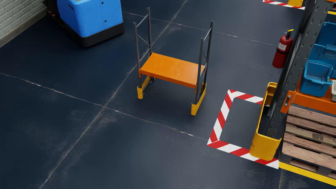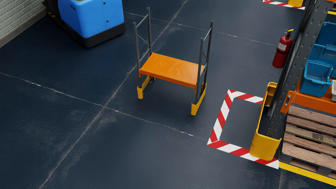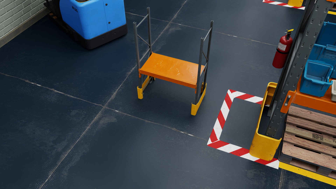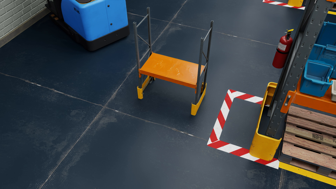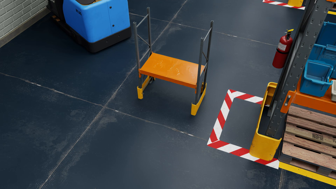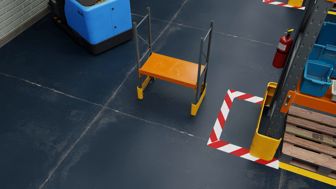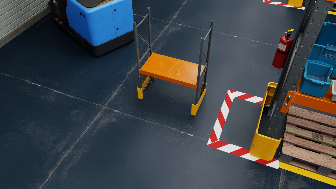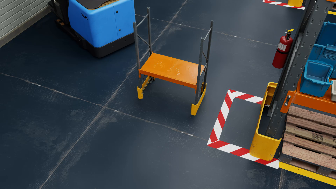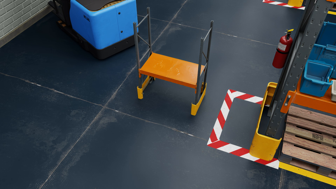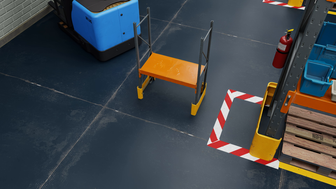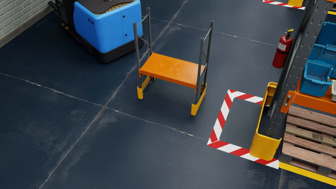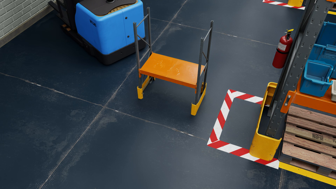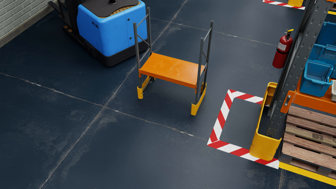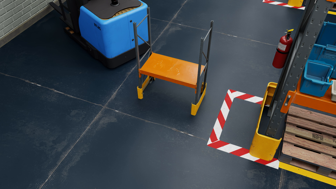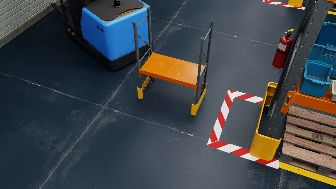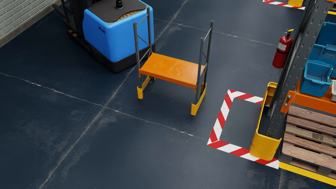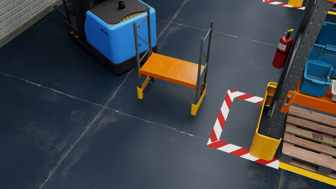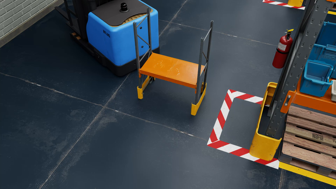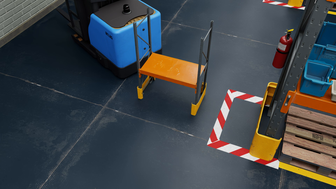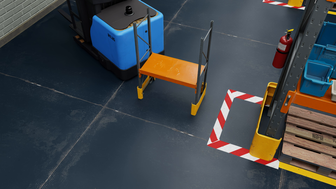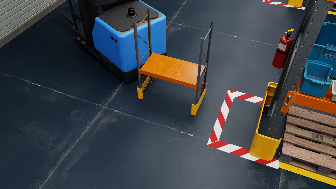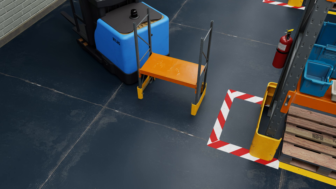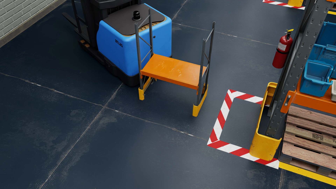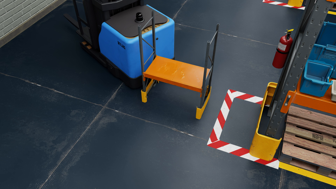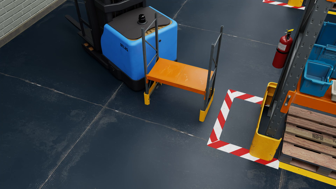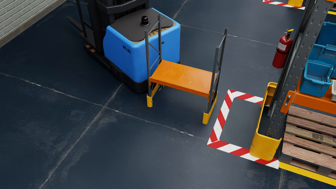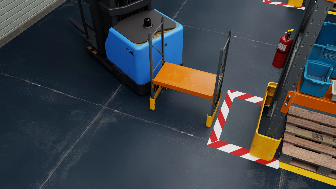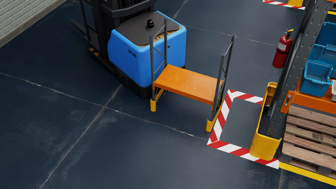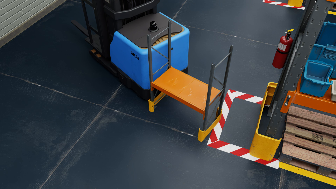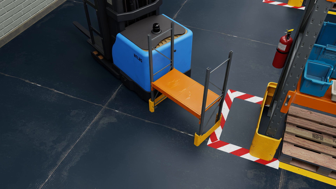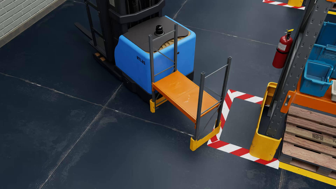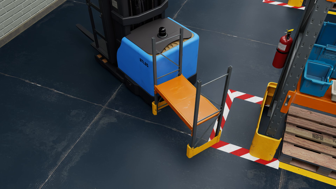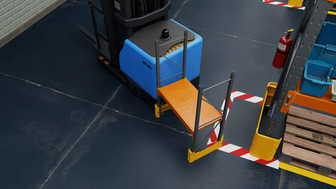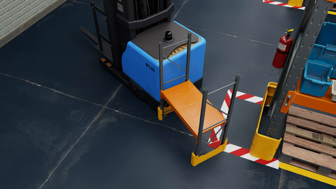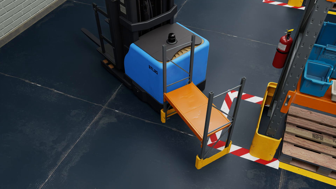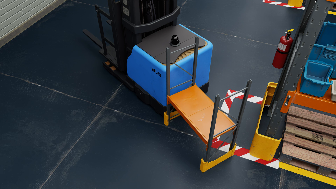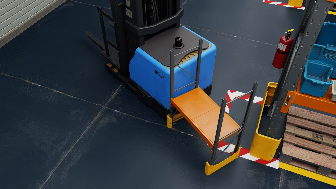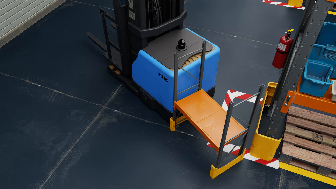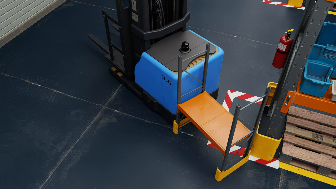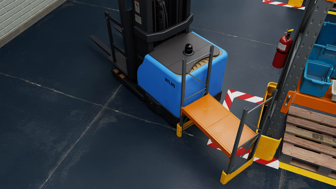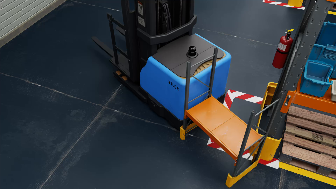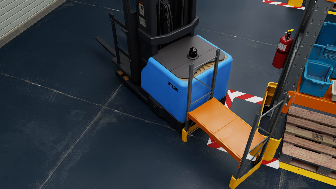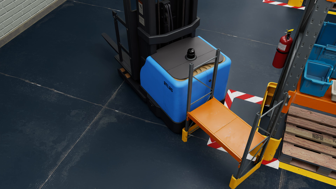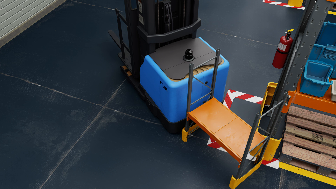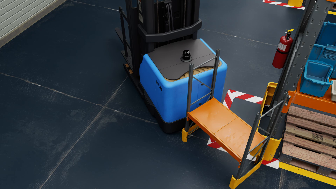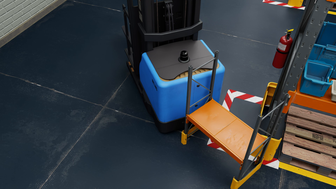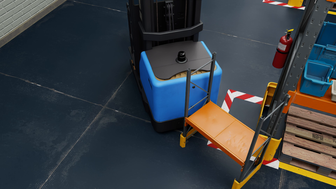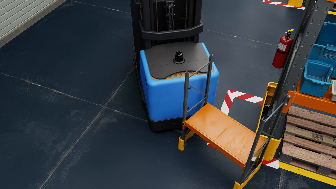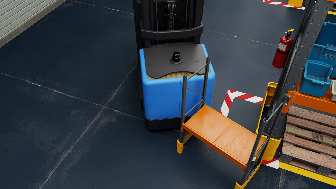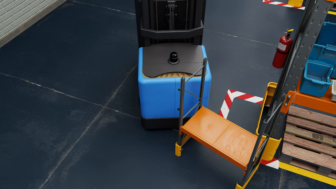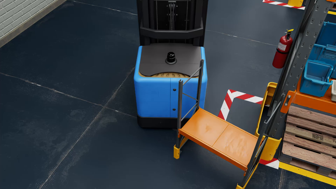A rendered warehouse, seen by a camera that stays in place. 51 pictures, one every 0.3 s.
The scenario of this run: A forklift runs into an object in its way.
